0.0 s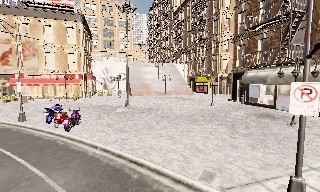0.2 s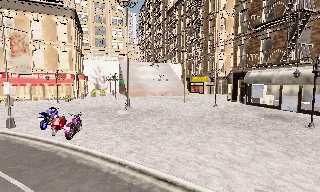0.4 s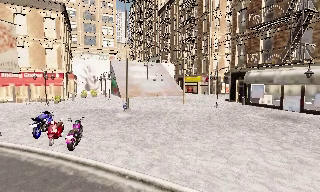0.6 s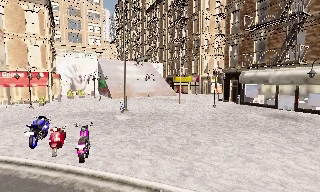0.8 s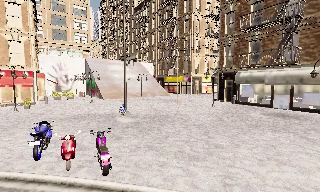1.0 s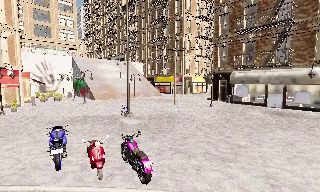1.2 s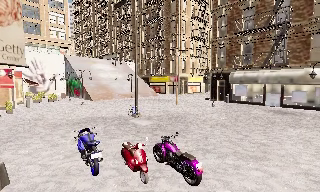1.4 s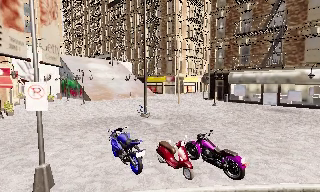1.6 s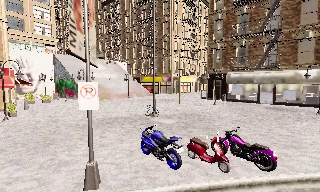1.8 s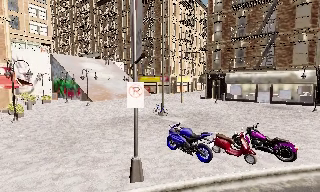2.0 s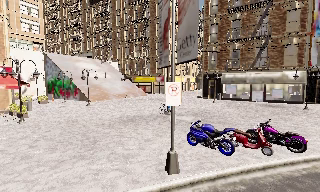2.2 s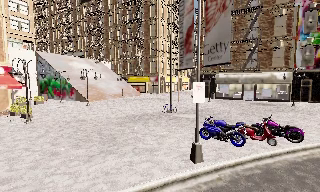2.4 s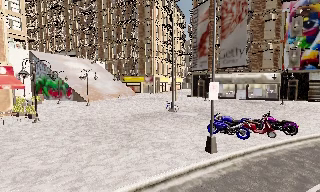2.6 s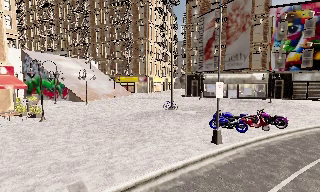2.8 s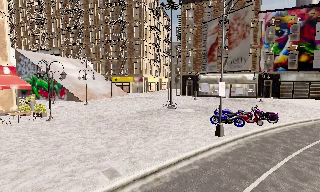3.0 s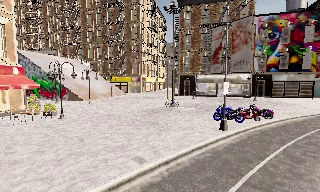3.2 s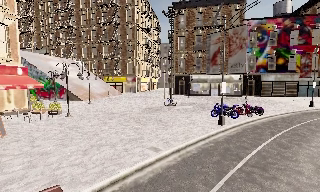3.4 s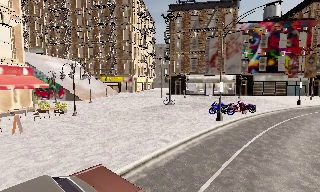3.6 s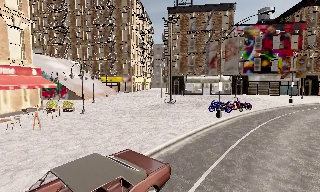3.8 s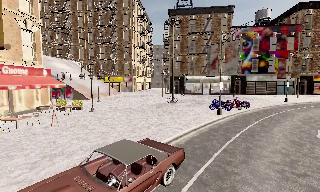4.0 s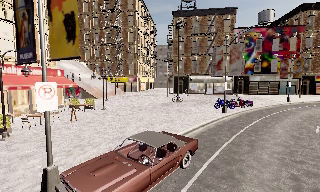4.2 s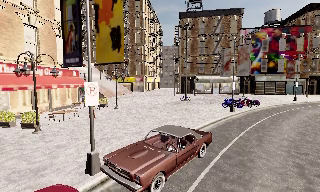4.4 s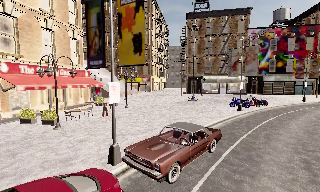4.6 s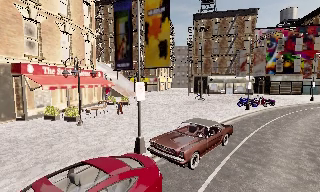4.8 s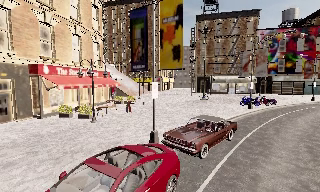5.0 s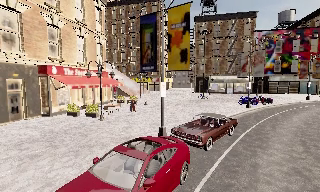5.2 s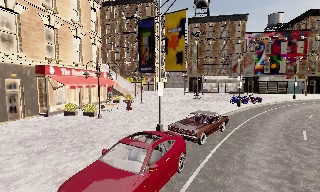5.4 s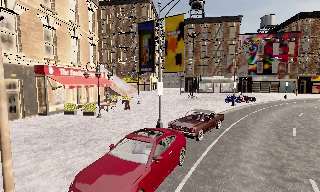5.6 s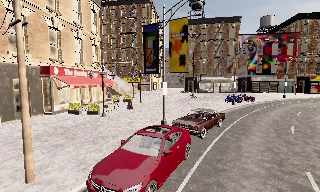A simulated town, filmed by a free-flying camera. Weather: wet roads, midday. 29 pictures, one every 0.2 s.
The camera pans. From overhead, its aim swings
clockwise.
0.0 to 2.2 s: The camera pans to its right, which is clockwise from overhead, by about 45 degrees. It travels to its left, about 17 m.
2.2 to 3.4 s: The camera pans to its right, which is clockwise from overhead, by about 20 degrees. It travels to its left and backward, about 8 m.
3.4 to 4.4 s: The camera travels backward and to its left, about 6 m, so what stands in front gets smaller.
4.4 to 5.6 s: The camera travels backward and to its left, about 4.5 m, so what stands in front gets smaller. It loses speed.
The film runs forward here.
